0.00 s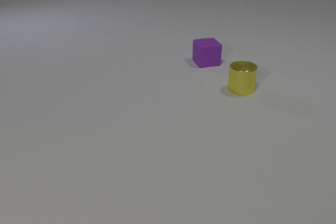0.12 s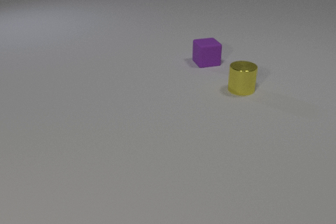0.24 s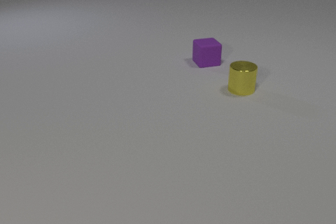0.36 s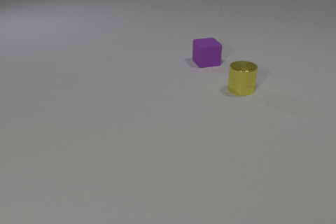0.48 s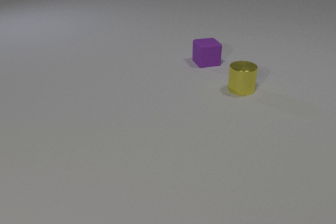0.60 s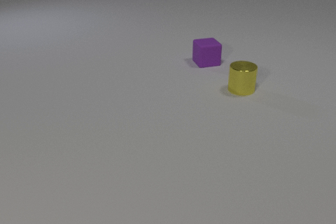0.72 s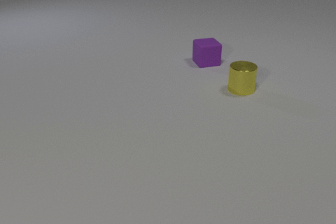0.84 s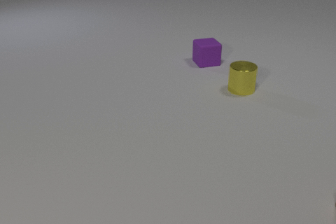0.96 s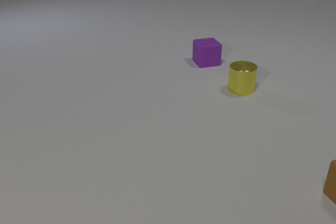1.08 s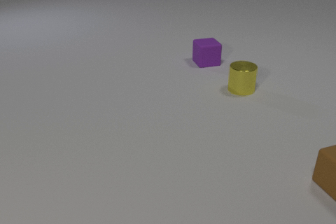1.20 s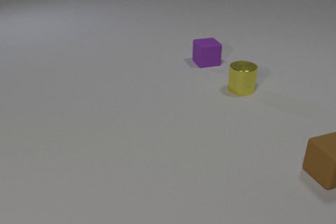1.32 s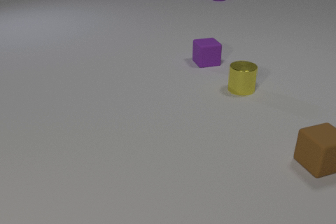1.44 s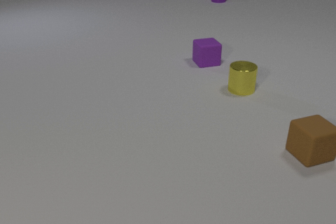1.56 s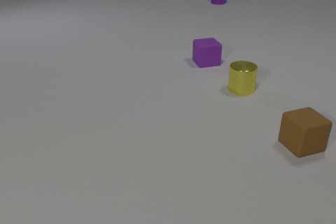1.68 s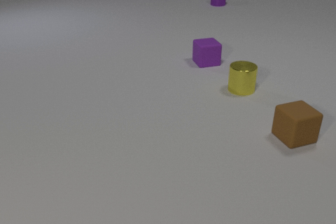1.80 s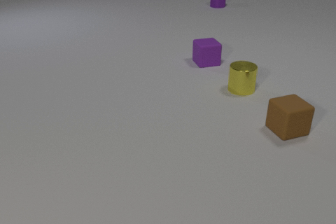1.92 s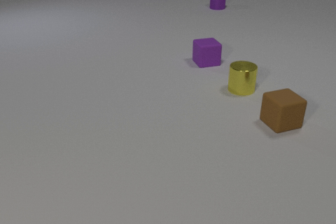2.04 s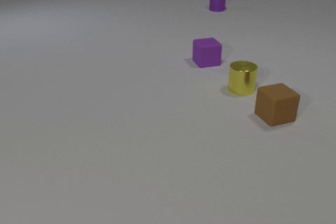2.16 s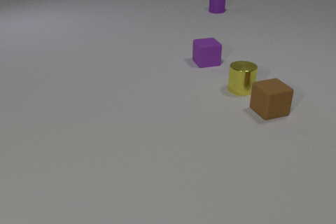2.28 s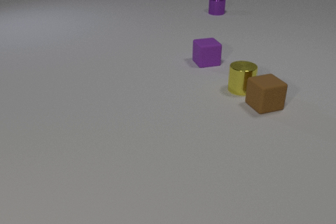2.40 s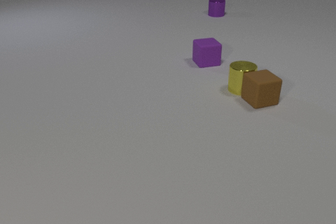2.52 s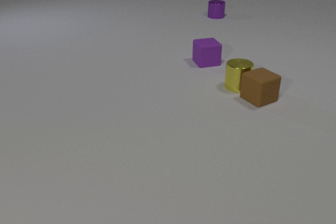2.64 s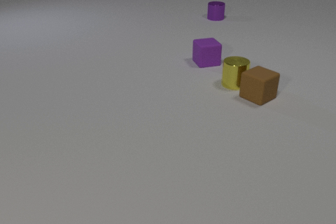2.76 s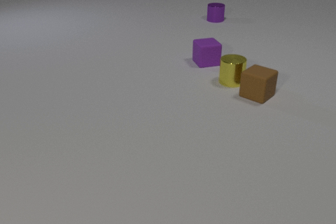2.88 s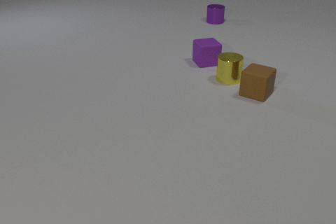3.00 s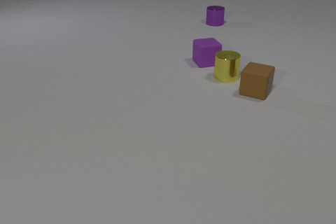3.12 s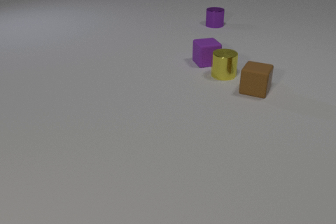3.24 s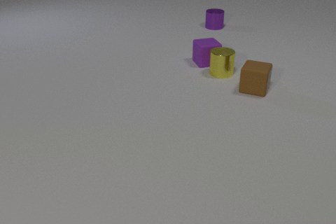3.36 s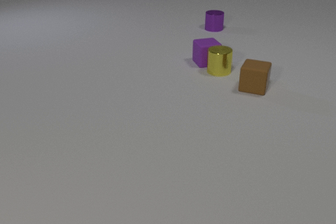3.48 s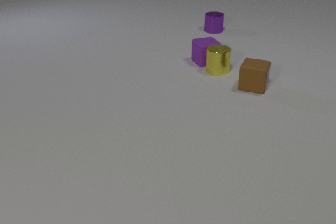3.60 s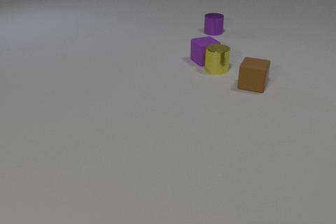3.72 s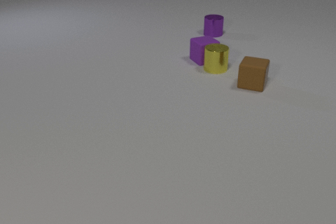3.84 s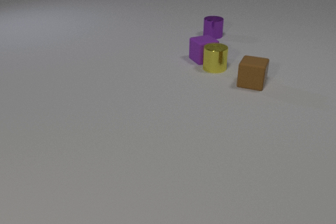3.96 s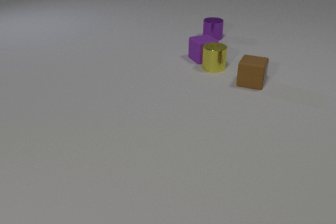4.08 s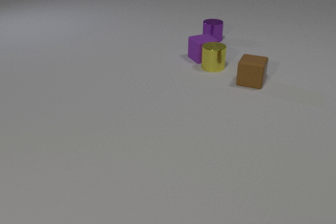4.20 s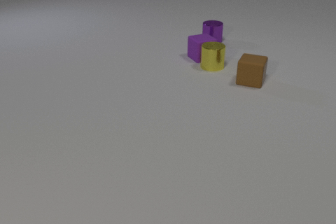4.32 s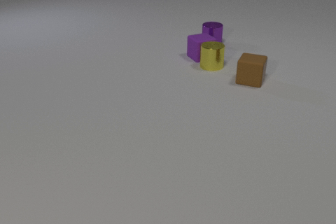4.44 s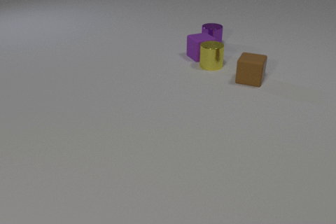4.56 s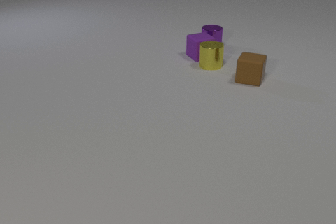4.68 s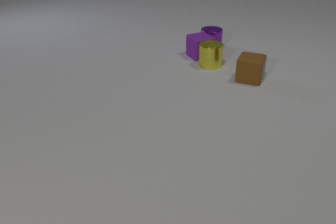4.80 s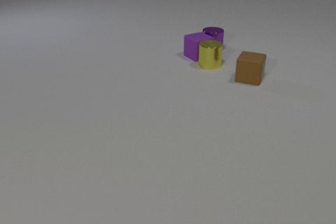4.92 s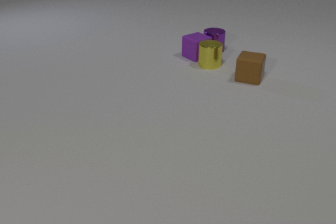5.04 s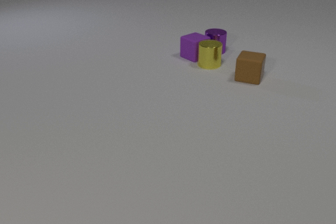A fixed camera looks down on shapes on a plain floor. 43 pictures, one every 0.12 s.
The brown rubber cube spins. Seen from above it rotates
counterclockwise.
The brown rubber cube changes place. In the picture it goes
away from the camera.
0.00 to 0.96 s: The brown rubber cube comes in at the right edge, slides away from the camera and to the left.
0.96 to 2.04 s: The brown rubber cube slides away from the camera and to the left. The purple metal cylinder comes in at the top edge, slides toward the camera.
2.04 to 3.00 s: The brown rubber cube slides away from the camera and to the left, spins counterclockwise seen from above by about 45 degrees, its near face sliding to the right. The yellow metal cylinder slides away from the camera and to the left. The purple metal cylinder slides toward the camera. The brown rubber cube and the yellow metal cylinder collide.
3.00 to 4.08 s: The brown rubber cube slides away from the camera. The yellow metal cylinder slides away from the camera and to the left. The purple rubber cube slides away from the camera. The purple metal cylinder slides toward the camera. The yellow metal cylinder and the purple rubber cube collide.
4.08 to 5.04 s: The brown rubber cube slides away from the camera. The yellow metal cylinder slides away from the camera. The purple rubber cube slides to the left. The purple metal cylinder slides toward the camera. The purple rubber cube and the purple metal cylinder collide.
How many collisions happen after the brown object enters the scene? 3.
Are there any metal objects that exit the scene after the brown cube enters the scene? no.
What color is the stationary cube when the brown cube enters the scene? purple.
